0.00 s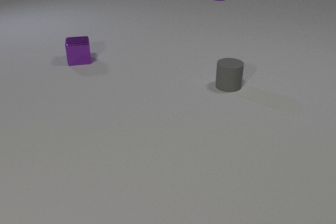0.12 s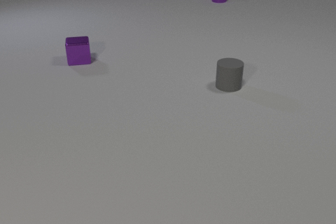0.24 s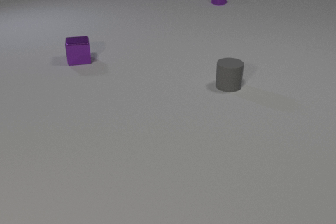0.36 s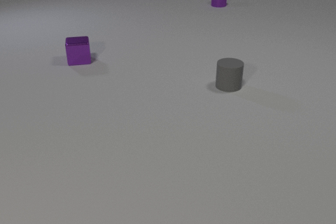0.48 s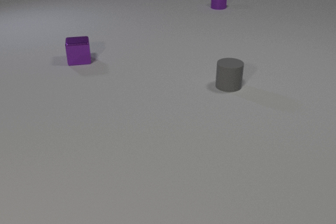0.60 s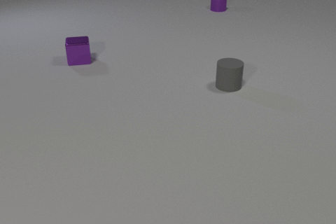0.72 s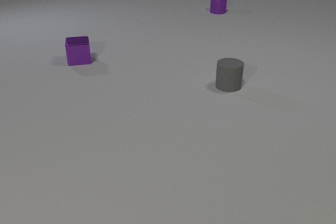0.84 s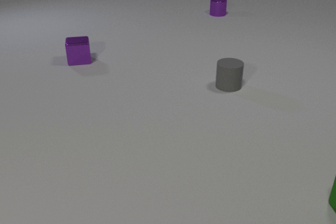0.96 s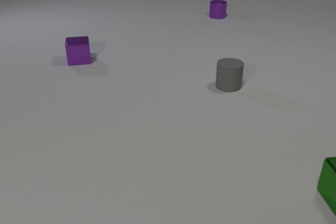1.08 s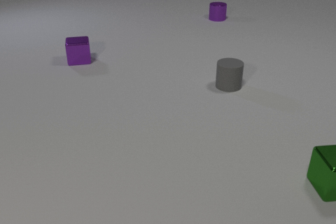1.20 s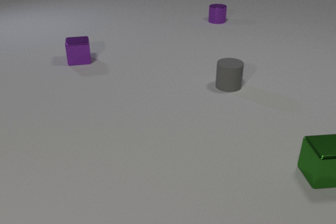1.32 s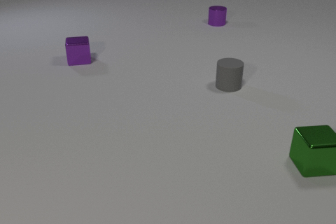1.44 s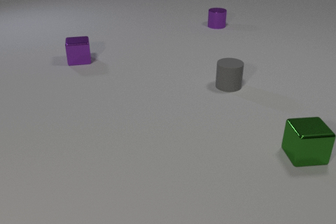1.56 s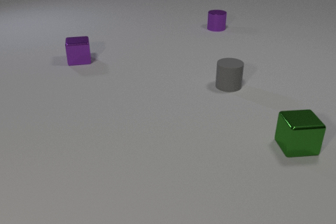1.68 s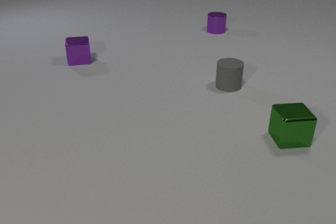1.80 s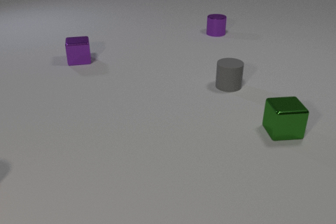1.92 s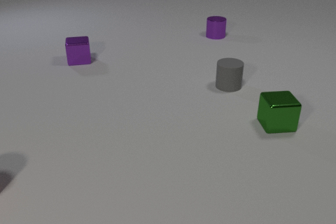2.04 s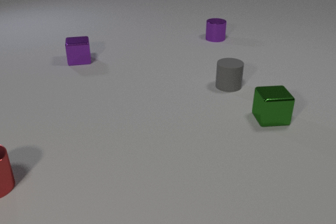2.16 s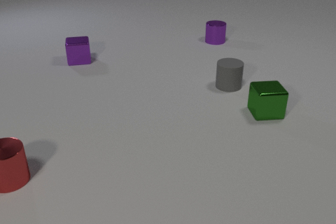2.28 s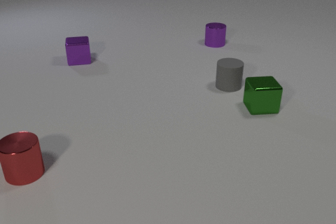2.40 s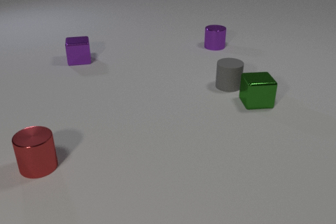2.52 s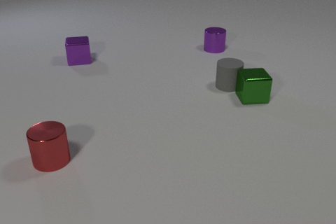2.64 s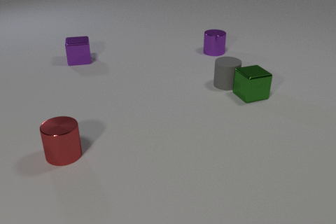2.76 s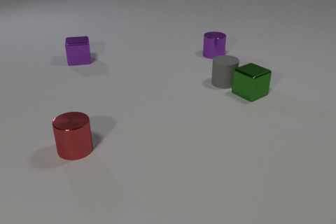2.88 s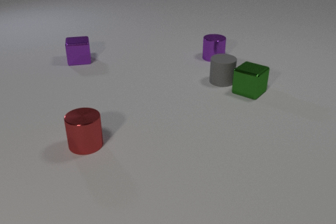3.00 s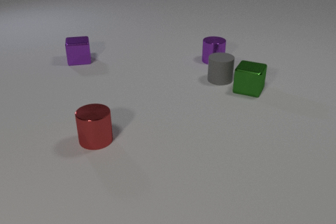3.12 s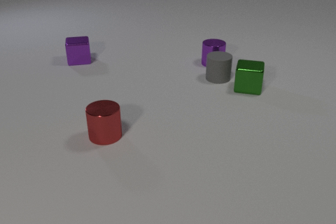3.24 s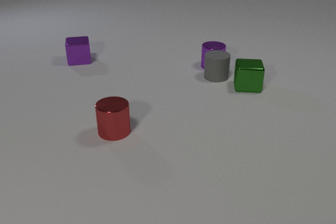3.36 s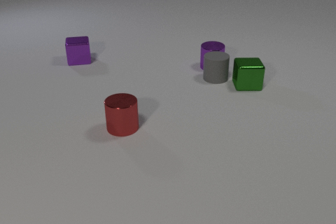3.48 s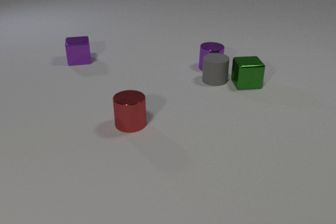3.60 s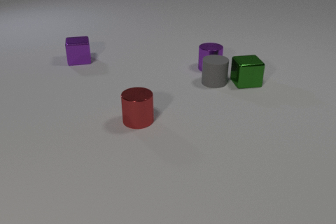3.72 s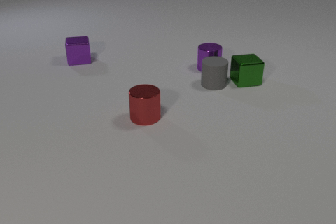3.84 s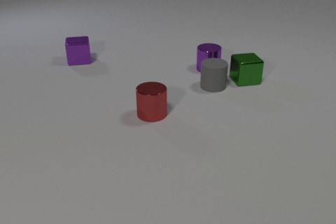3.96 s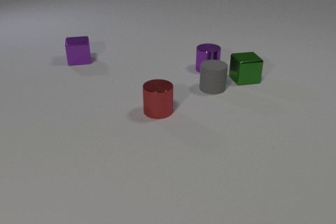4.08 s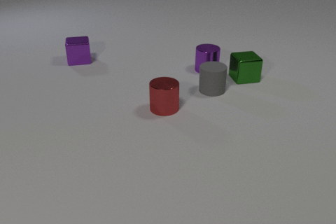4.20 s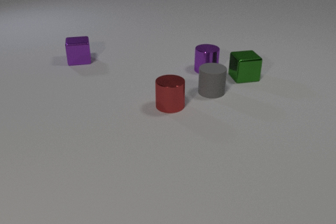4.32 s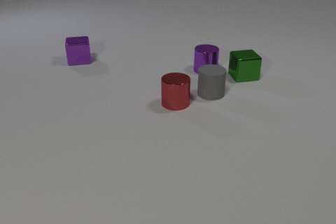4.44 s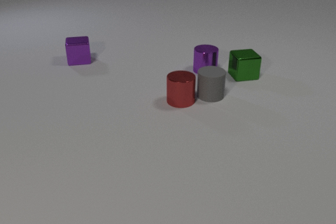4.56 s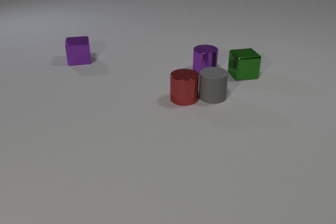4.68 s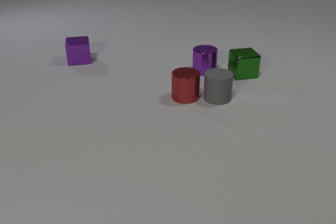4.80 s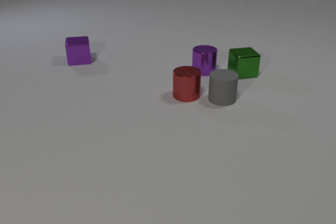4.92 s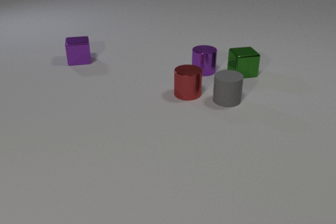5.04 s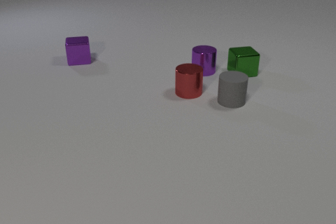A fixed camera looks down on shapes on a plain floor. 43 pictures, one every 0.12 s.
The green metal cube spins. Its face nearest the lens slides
to the right.
The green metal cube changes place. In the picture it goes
away from the camera.
0.00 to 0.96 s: The green metal cube comes in at the right edge, slides away from the camera and to the left. The purple metal cylinder slides toward the camera.
0.96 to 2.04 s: The green metal cube slides away from the camera and to the left. The purple metal cylinder slides toward the camera. The red metal cylinder comes in at the left edge, slides to the right.
2.04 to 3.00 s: The green metal cube slides away from the camera and to the left, spins so that its near face slides to the right, counterclockwise seen from above. The gray rubber cylinder slides away from the camera and to the left. The purple metal cylinder slides toward the camera. The red metal cylinder slides to the right and away from the camera. The green metal cube and the gray rubber cylinder collide.
3.00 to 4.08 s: The green metal cube slides away from the camera, spins so that its near face slides to the right, counterclockwise seen from above. The gray rubber cylinder slides toward the camera. The purple metal cylinder slides toward the camera. The red metal cylinder slides to the right and away from the camera. The gray rubber cylinder and the purple metal cylinder collide.
4.08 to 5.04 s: The green metal cube slides away from the camera. The gray rubber cylinder slides toward the camera and to the right. The red metal cylinder slides away from the camera and to the right. The gray rubber cylinder and the red metal cylinder collide.
What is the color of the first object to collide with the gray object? green.
What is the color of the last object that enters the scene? red.
How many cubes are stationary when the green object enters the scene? 1.
